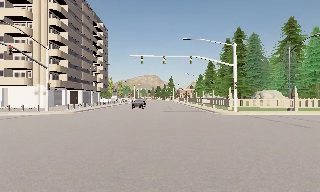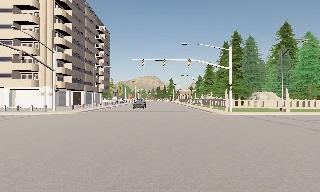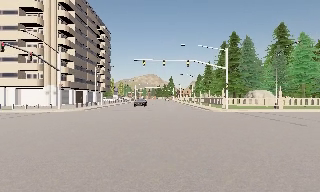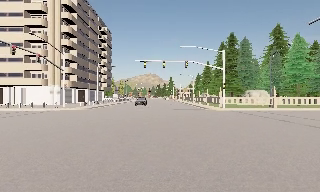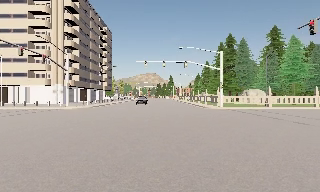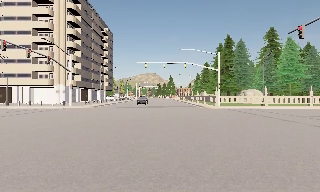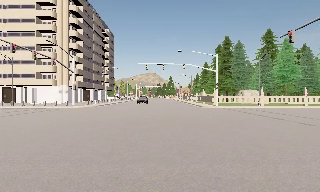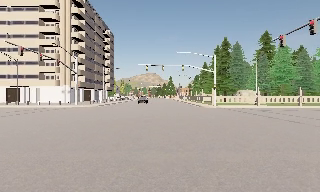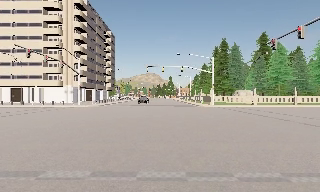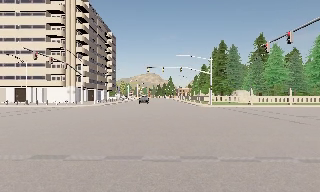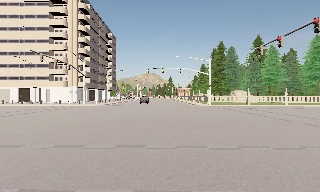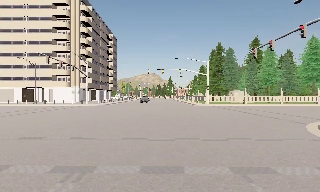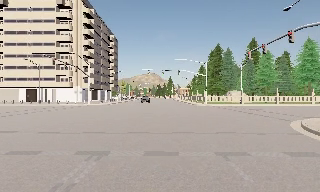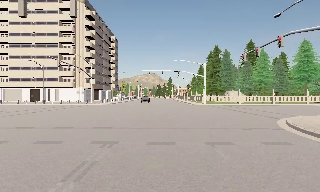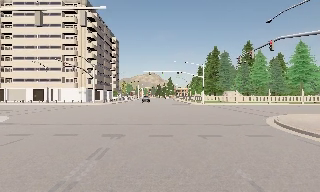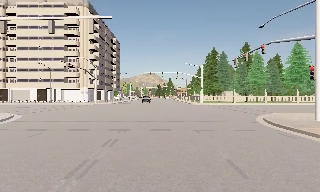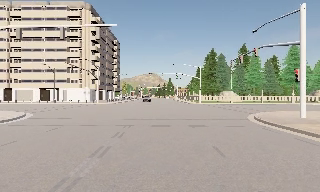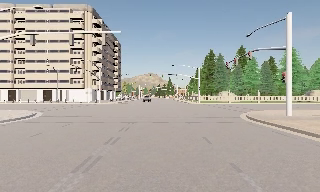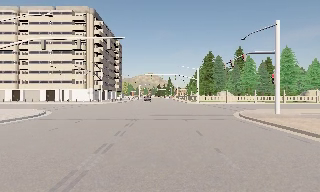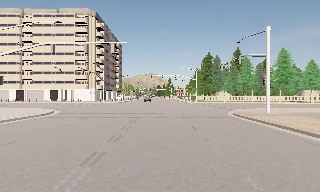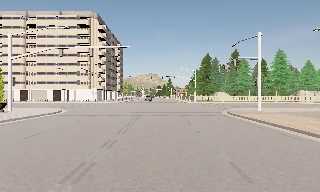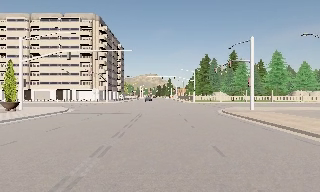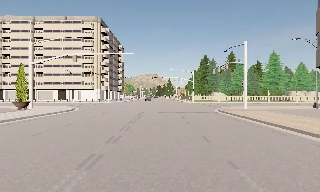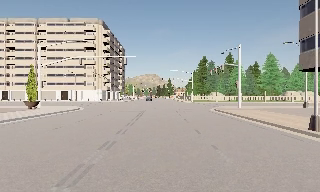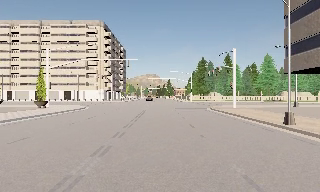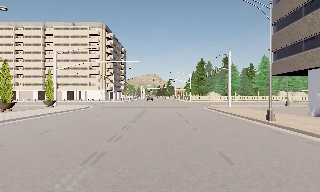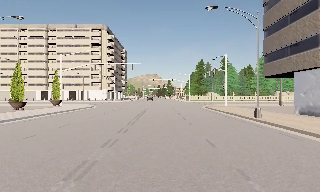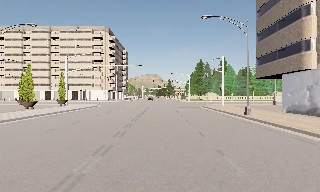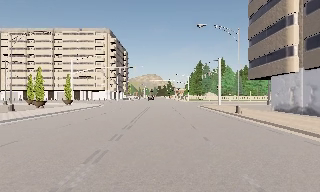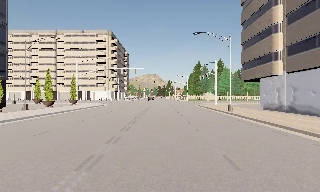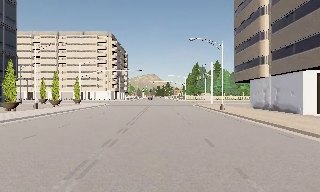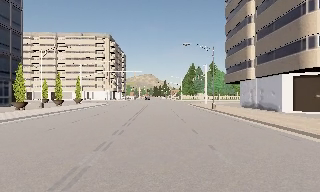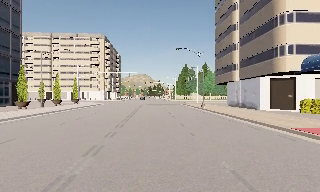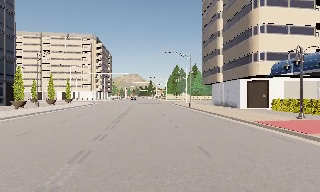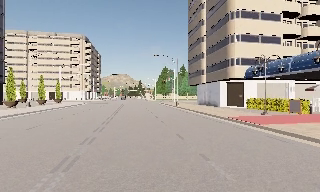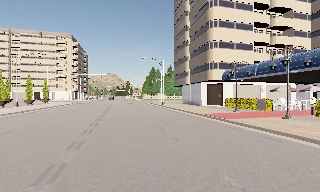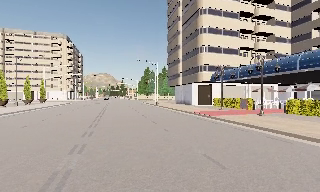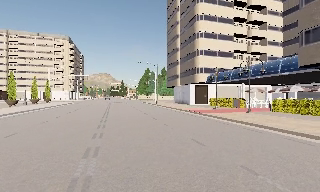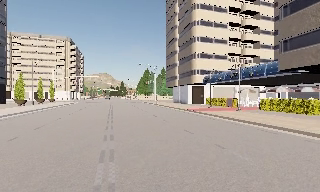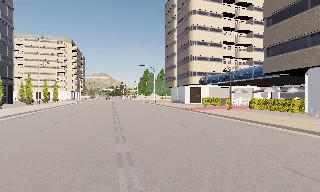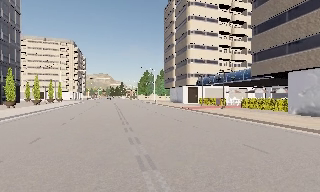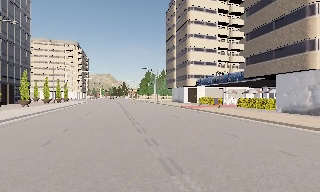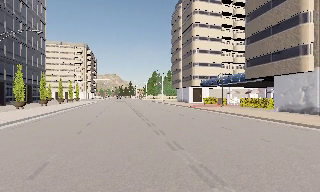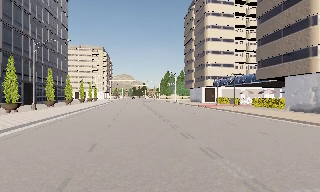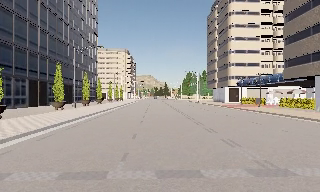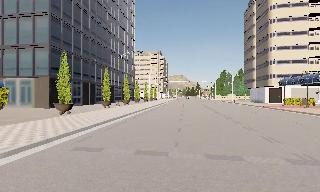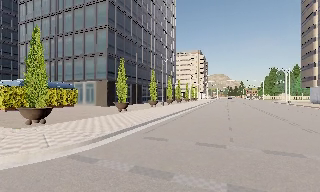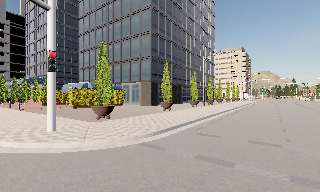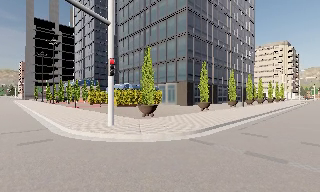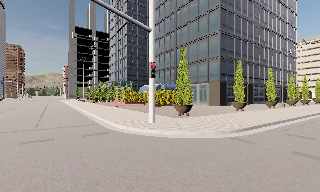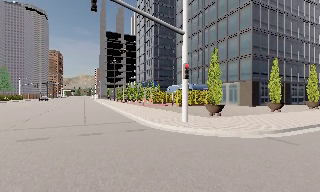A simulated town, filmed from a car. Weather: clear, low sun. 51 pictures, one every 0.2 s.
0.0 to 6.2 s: The camera travels backward, about 35 m, so what stands in front gets smaller.
6.2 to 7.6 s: The scene slides to the left, as the camera pans about 15 degrees to its right. It travels backward, about 12 m, so what stands in front gets smaller.
7.6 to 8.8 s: The camera pans to its left, which is counterclockwise from overhead, by about 15 degrees. It travels backward, about 9 m, so what stands in front gets smaller.
8.8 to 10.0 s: The camera pans to its left, which is counterclockwise from overhead, by about 70 degrees. It travels backward and to its left, about 6 m. It loses speed.
The film runs backward here.
